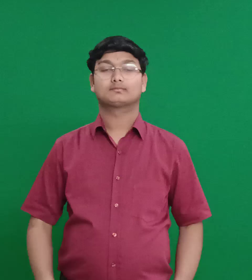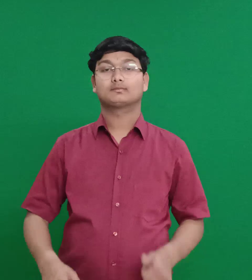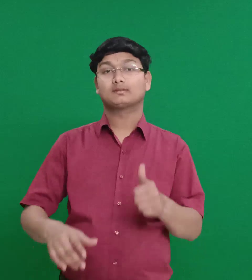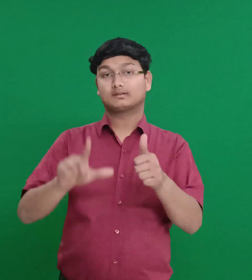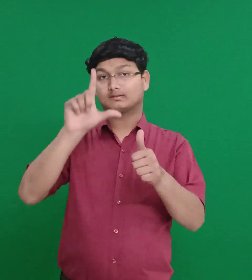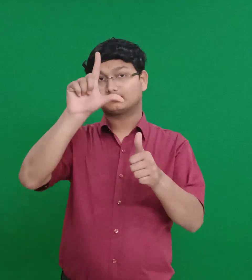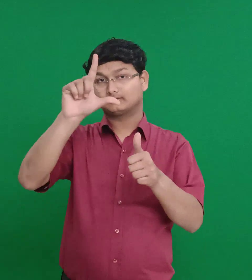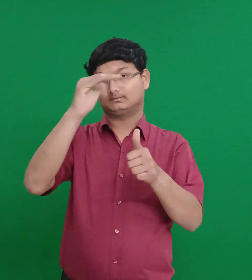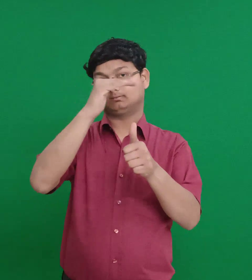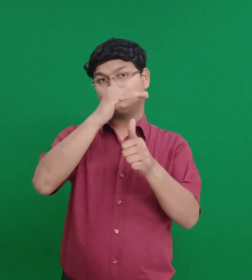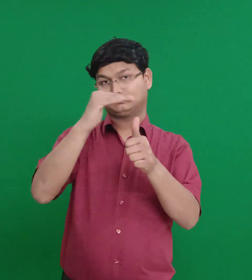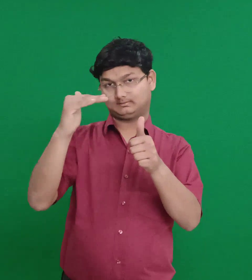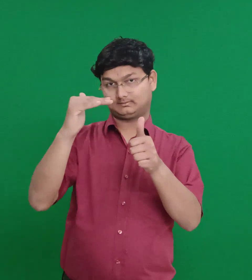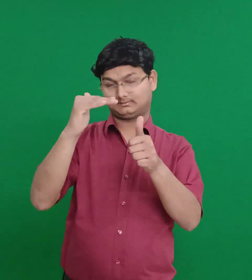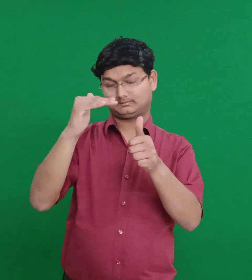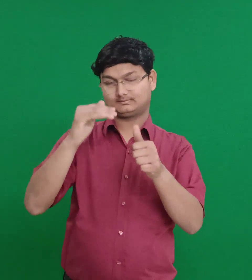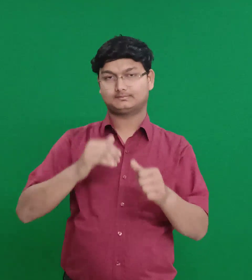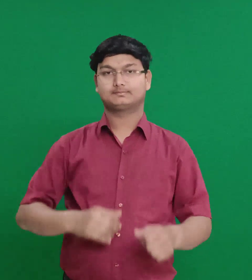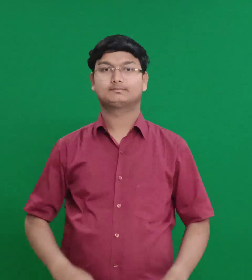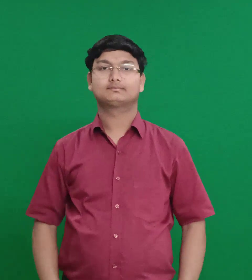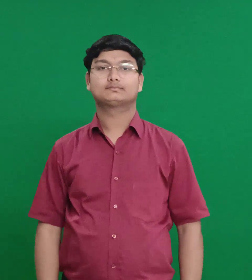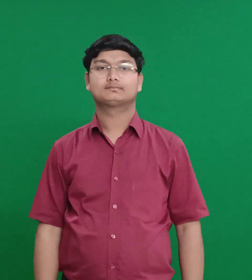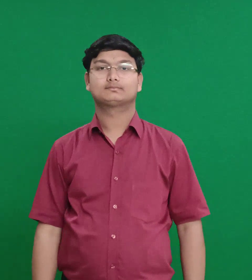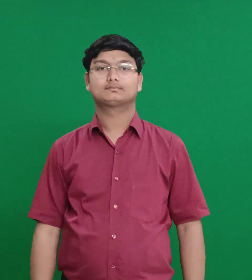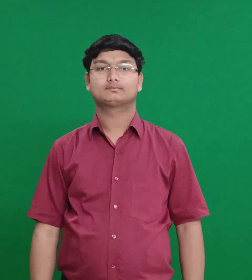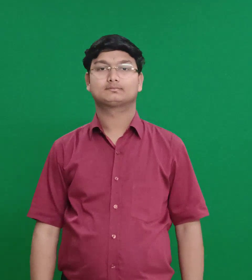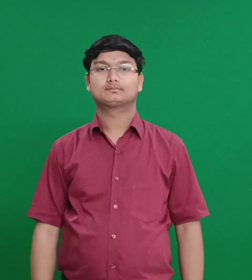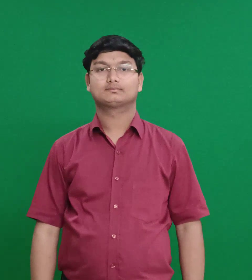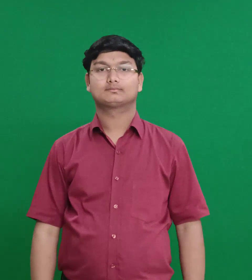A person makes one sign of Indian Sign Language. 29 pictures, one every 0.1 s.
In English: laodicea
